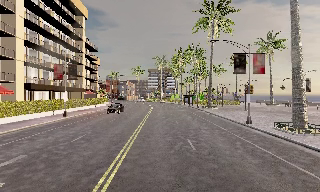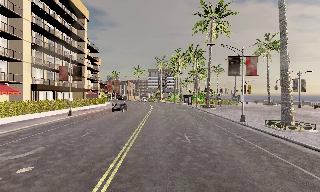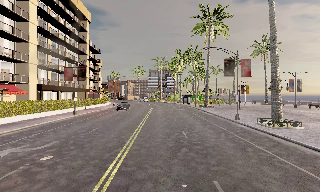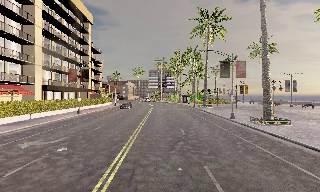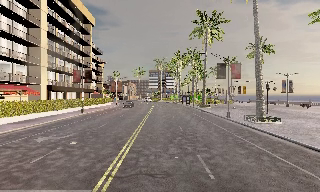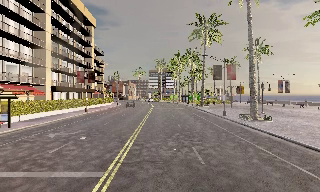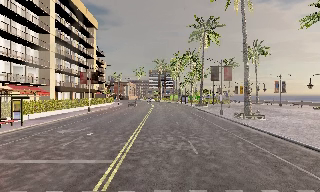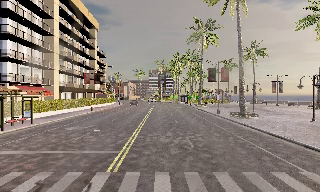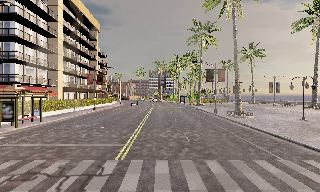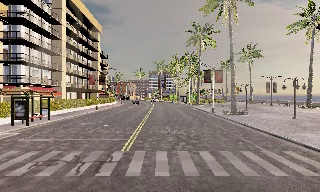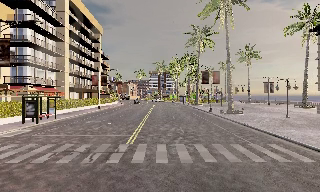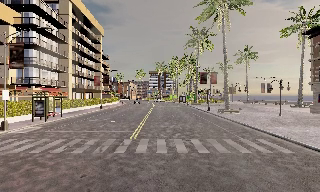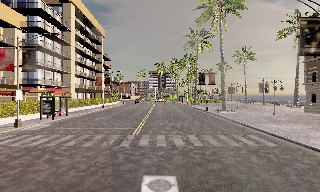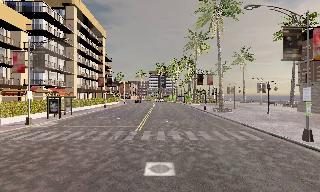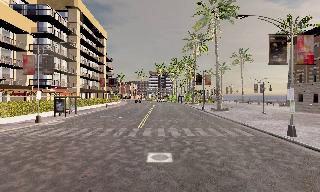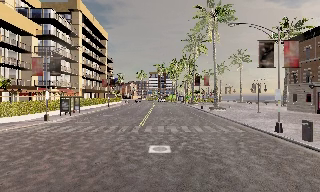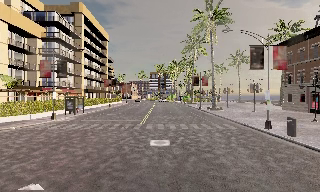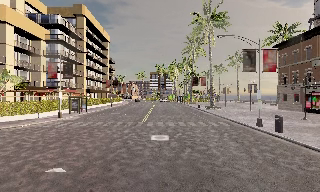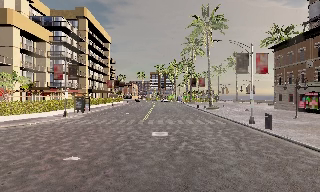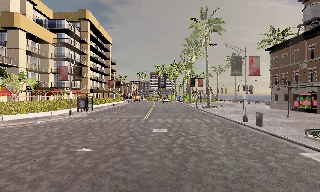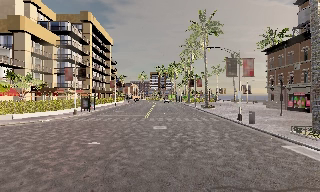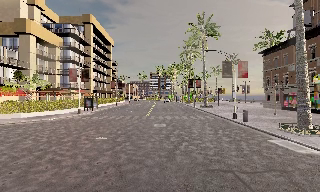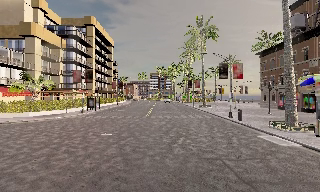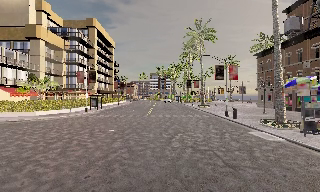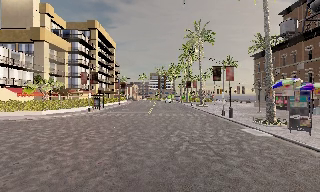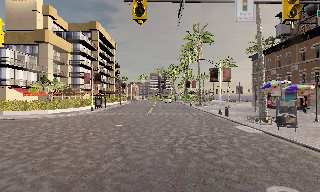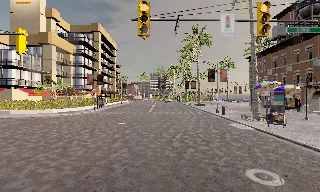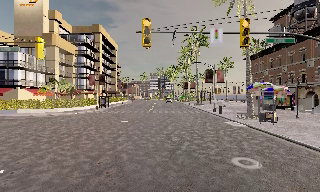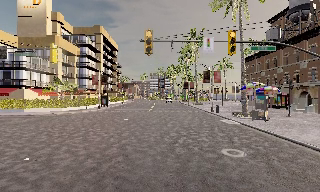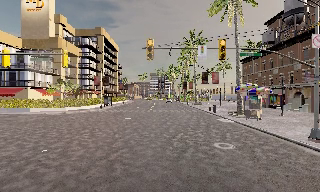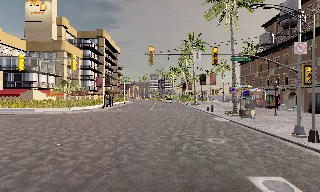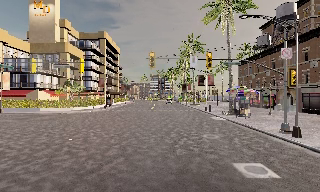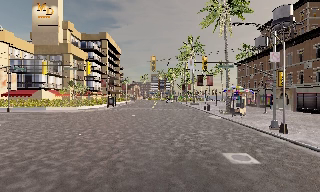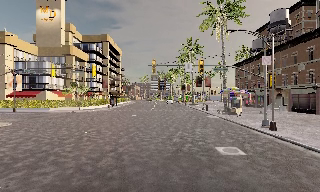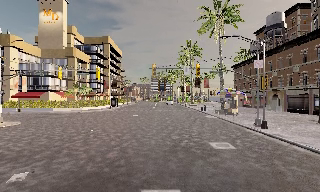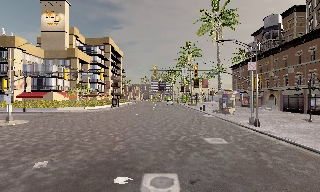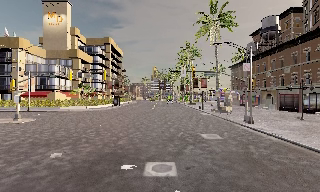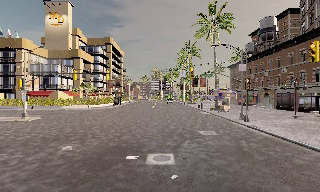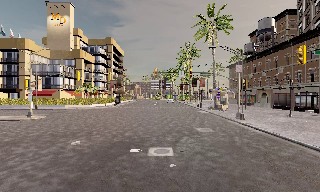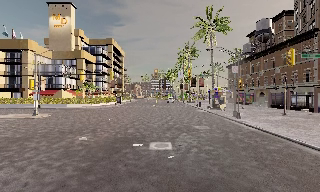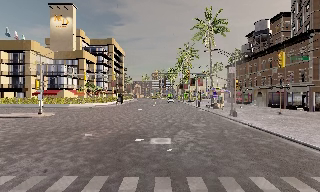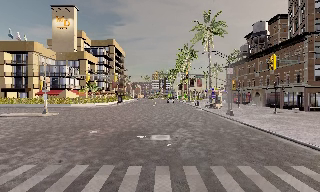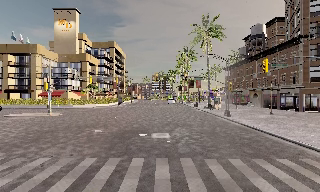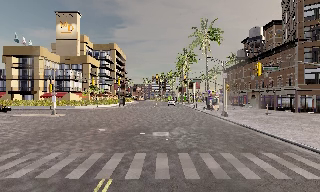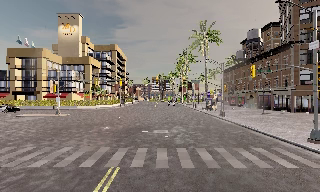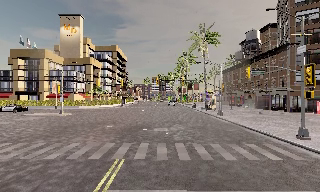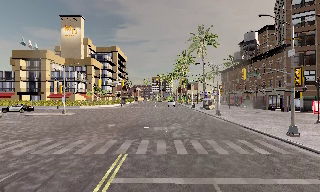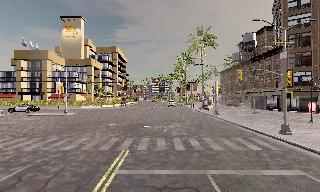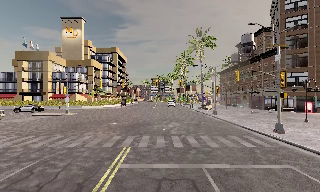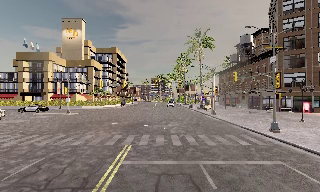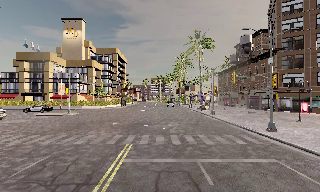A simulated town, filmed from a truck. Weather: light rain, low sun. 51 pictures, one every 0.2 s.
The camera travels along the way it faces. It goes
backward.
0.0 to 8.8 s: The camera travels backward, about 45 m, so what stands in front gets smaller.
8.8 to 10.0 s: The camera travels backward, about 3.5 m, so what stands in front gets smaller. It loses speed.
The film runs backward here.
